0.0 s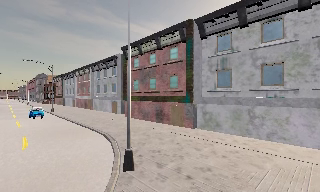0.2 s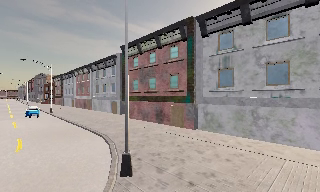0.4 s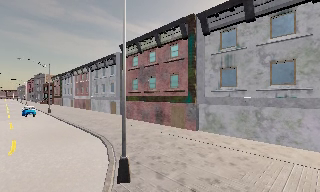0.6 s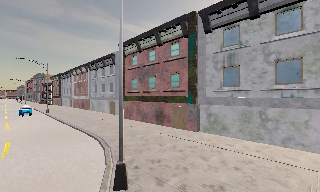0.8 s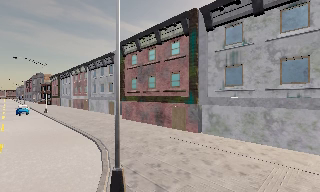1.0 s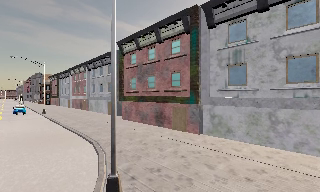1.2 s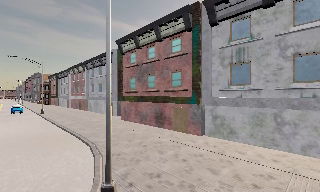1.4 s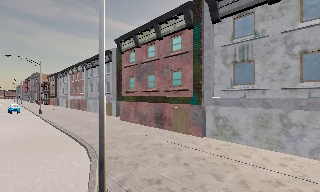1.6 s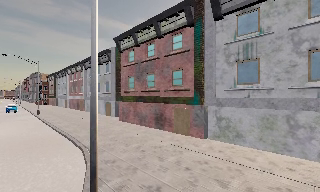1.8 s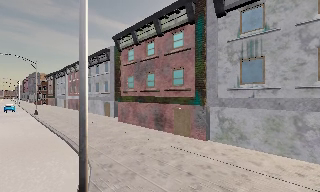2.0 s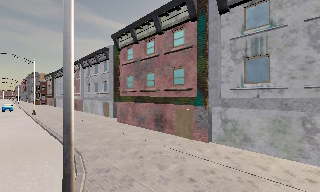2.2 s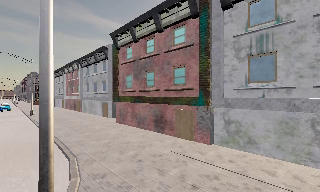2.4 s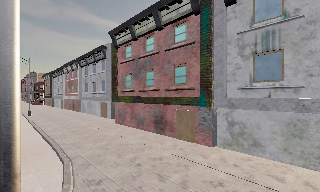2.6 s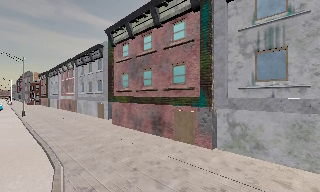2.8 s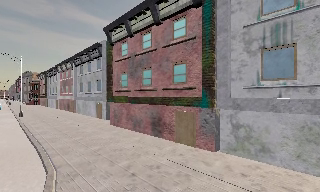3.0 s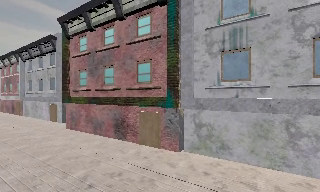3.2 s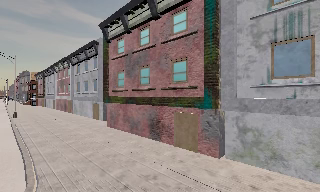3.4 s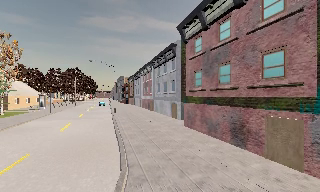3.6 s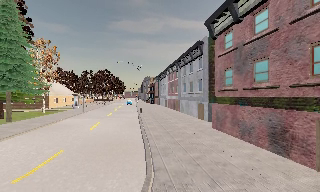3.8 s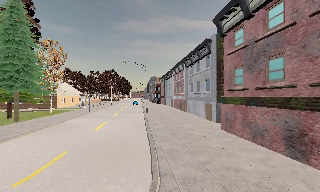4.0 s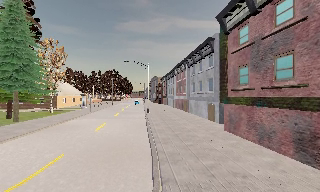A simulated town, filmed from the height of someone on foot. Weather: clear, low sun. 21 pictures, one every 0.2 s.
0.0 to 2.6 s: The camera travels forward, about 5 m, so what stands in front looms larger.
2.6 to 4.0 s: The scene slides to the right, as the camera pans about 40 degrees to its left. It travels forward, about 2.5 m.
The film runs forward here.
